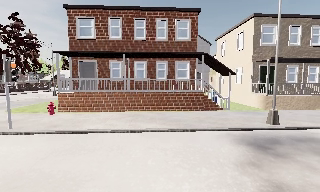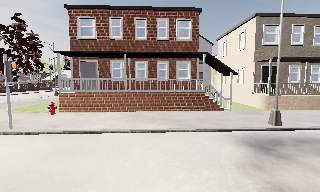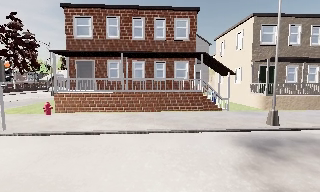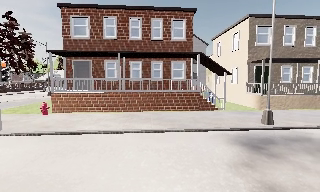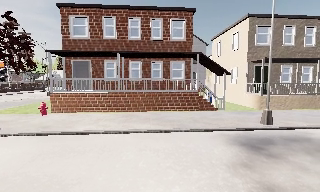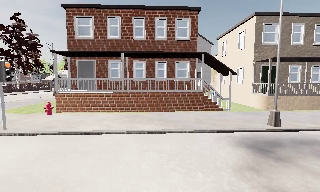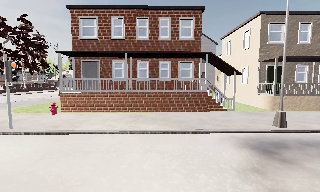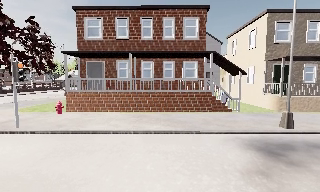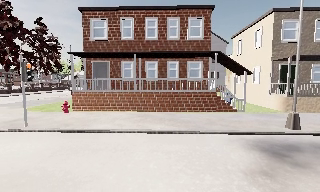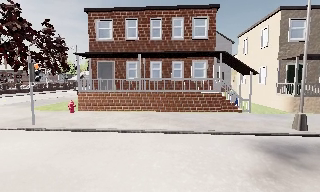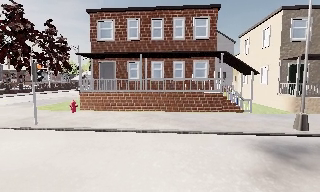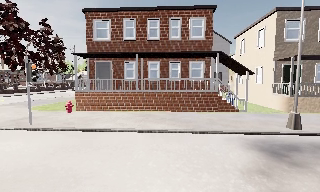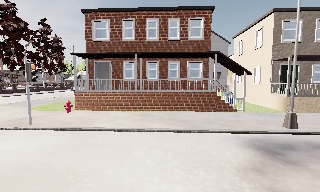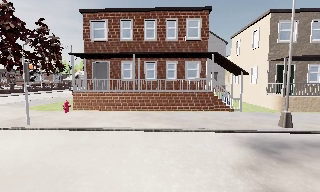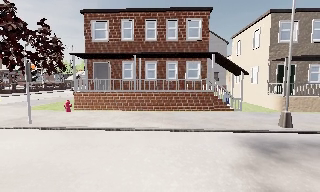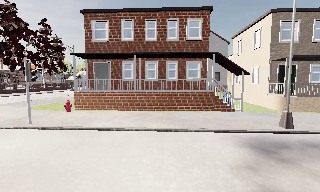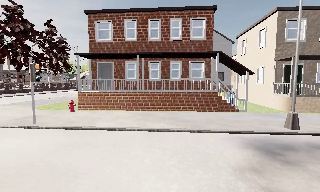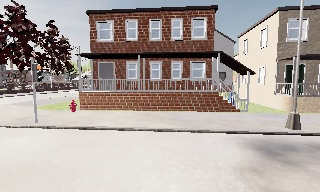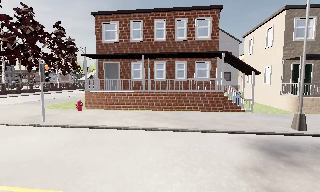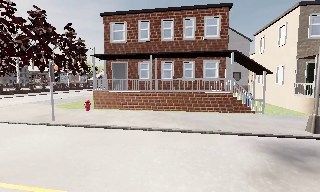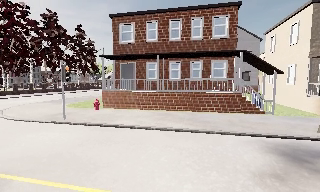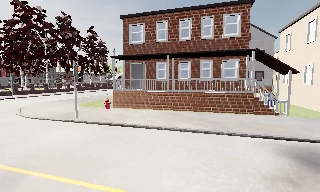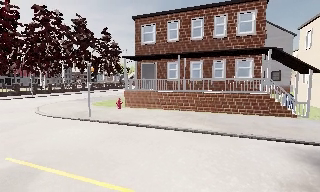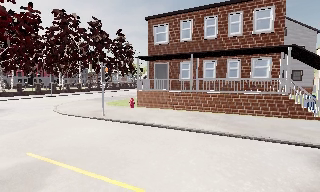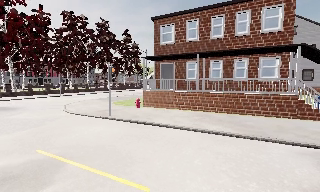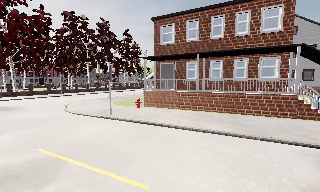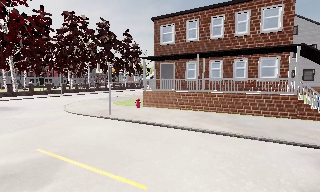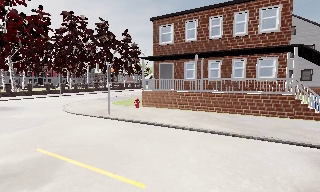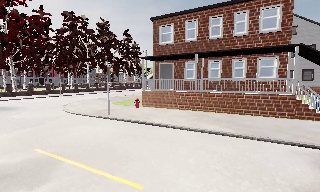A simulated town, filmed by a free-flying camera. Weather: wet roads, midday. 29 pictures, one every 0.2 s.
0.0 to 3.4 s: The camera travels to its right, about 0.5 m.
3.4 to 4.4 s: The camera pans to its left, which is counterclockwise from overhead, by about 15 degrees.
4.4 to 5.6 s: The camera shifts only a little, or ends up much as it began.
The film runs forward here.
